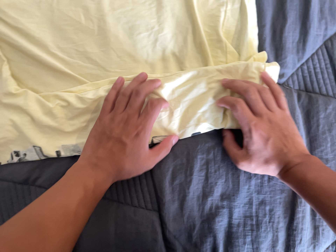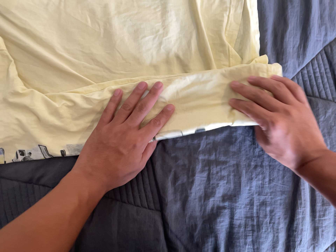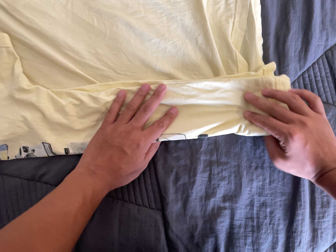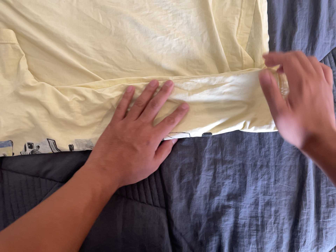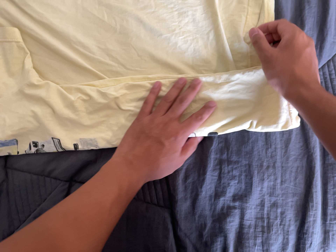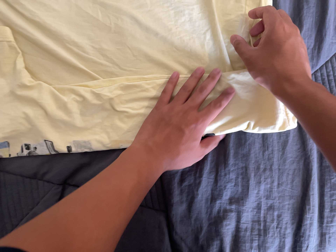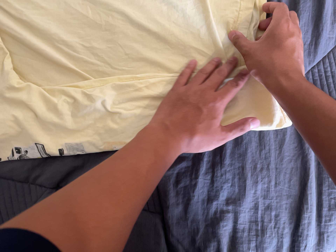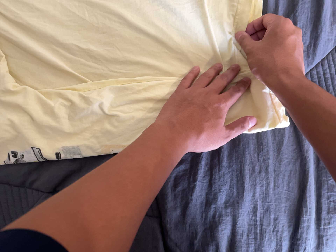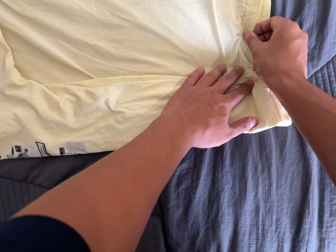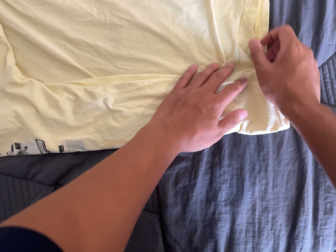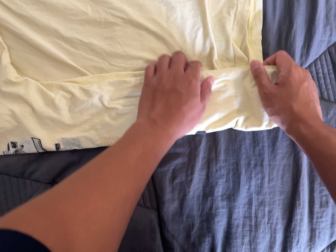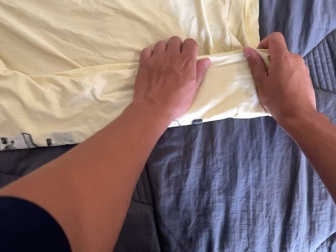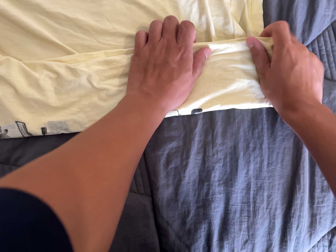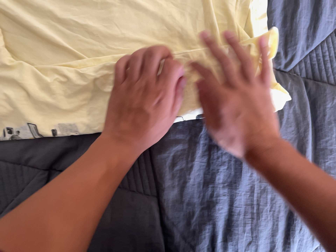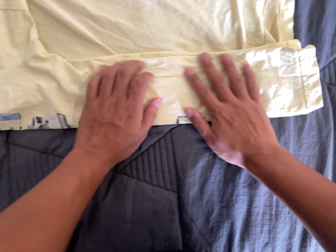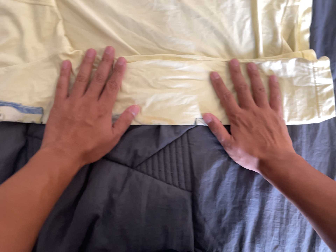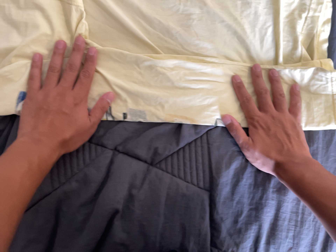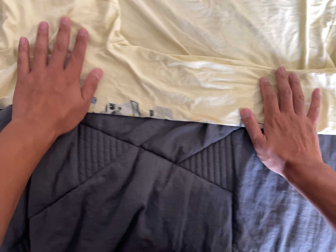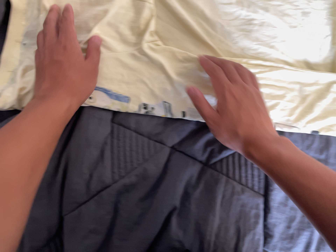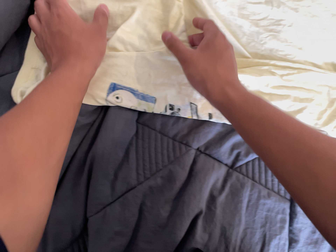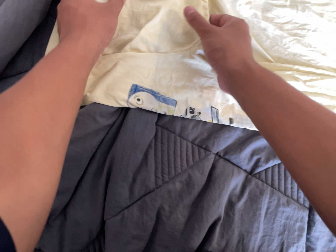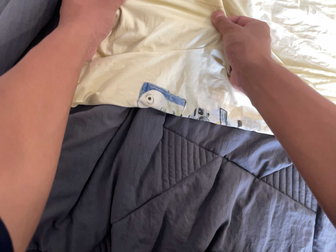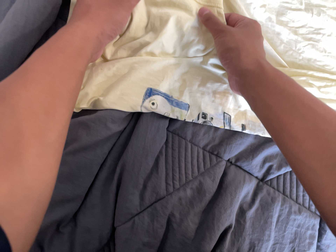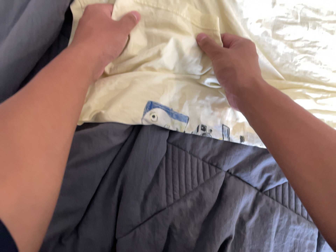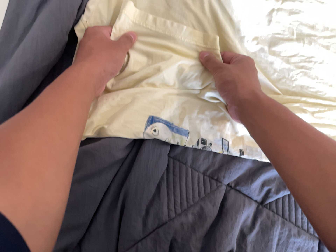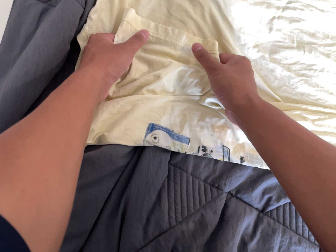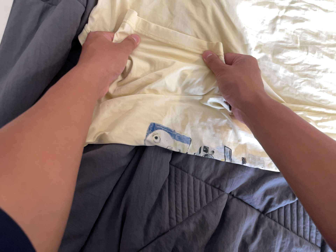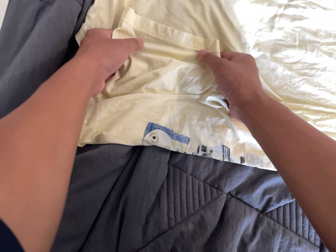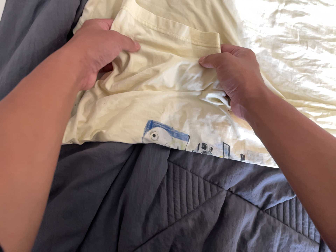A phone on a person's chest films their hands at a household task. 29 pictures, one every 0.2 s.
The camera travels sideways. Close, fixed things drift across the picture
to the right.
0.0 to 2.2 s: The camera shifts only a little, or ends up much as it began.
2.2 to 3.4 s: The camera travels to its left, about 16 cm, so close, fixed things drift to the right. It rolls about its line of sight by about 10 degrees, and the scene rotates clockwise.
3.4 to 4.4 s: The camera travels to its left, about 14 cm, so close, fixed things drift to the right.
4.4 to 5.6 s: The camera shifts only a little, or ends up much as it began.
The film runs forward here.
